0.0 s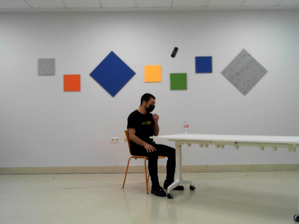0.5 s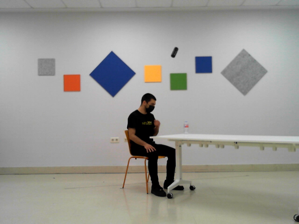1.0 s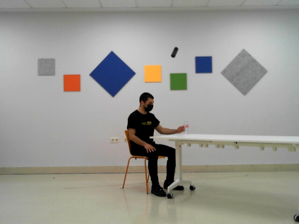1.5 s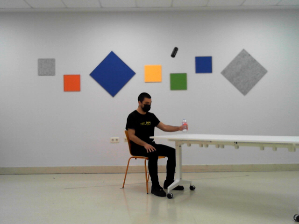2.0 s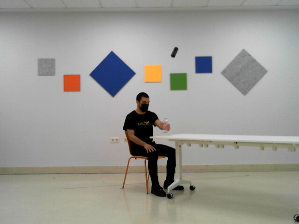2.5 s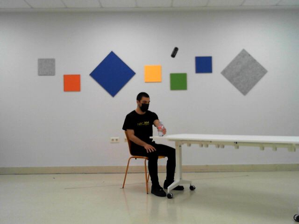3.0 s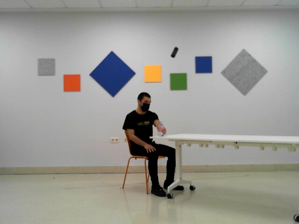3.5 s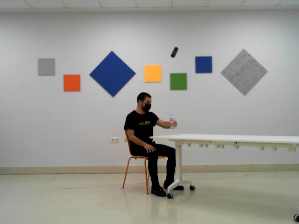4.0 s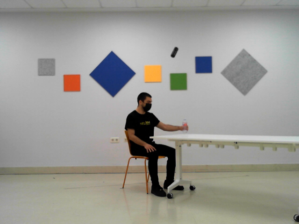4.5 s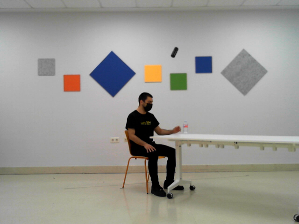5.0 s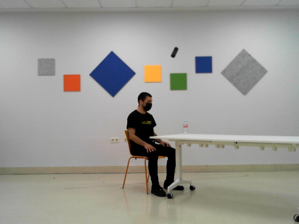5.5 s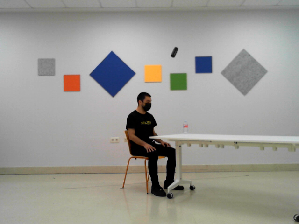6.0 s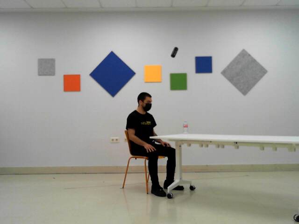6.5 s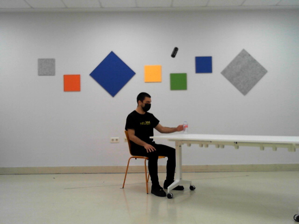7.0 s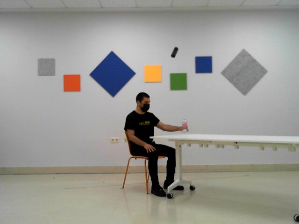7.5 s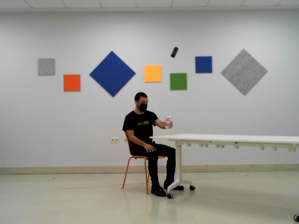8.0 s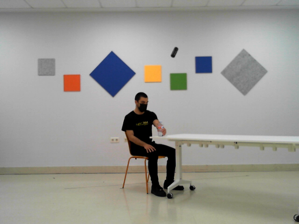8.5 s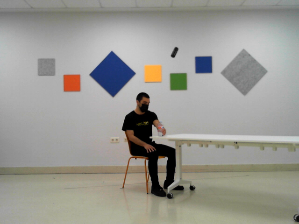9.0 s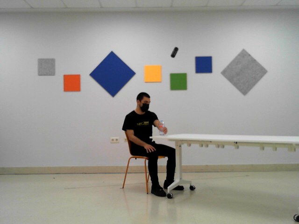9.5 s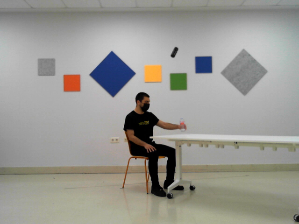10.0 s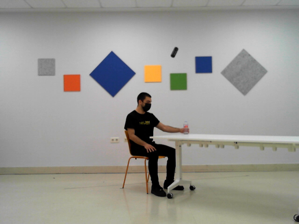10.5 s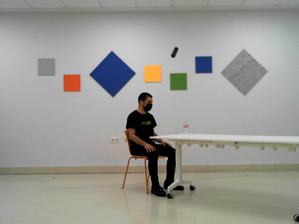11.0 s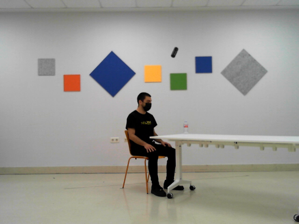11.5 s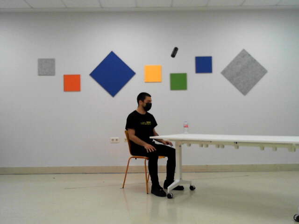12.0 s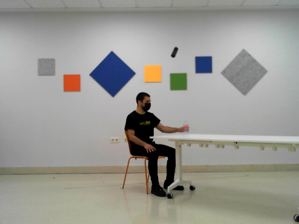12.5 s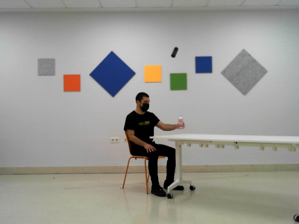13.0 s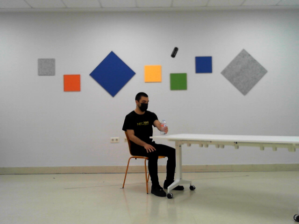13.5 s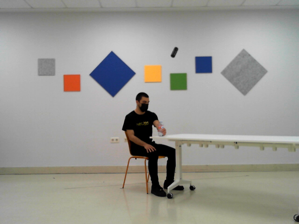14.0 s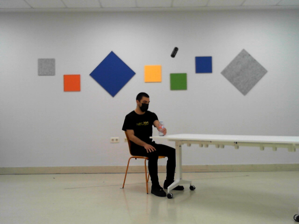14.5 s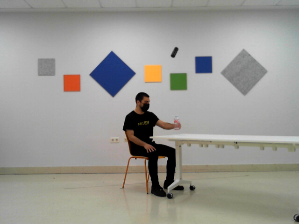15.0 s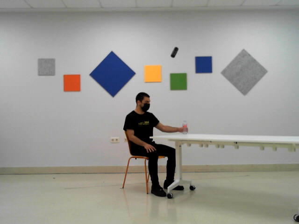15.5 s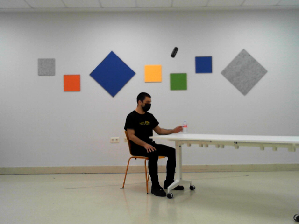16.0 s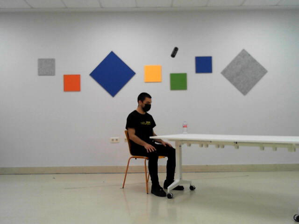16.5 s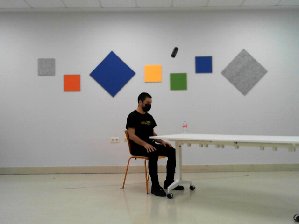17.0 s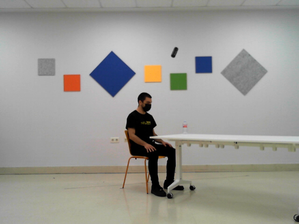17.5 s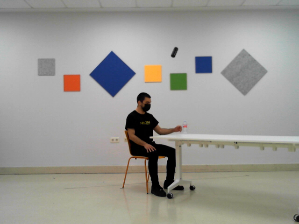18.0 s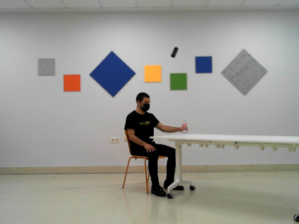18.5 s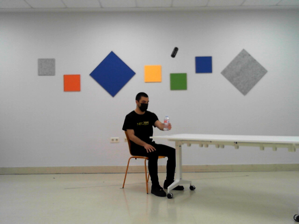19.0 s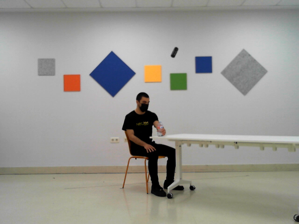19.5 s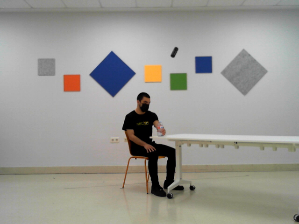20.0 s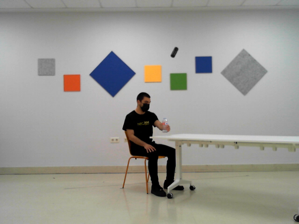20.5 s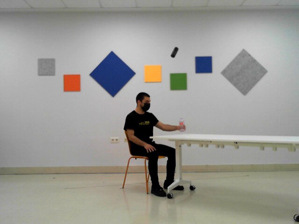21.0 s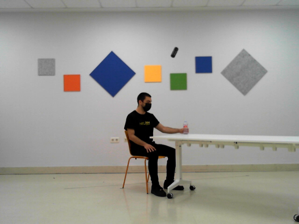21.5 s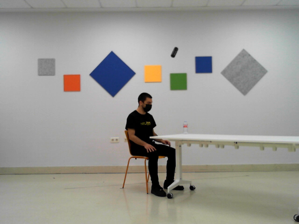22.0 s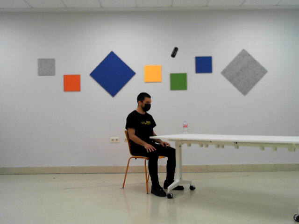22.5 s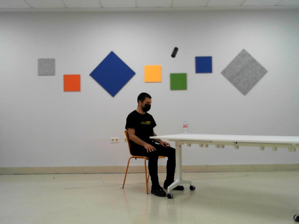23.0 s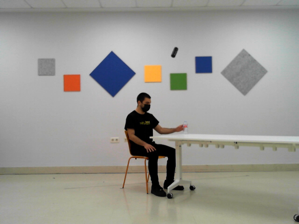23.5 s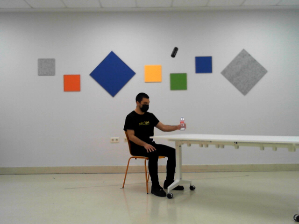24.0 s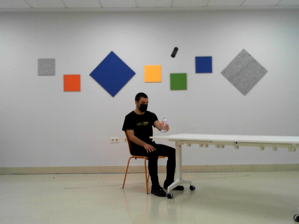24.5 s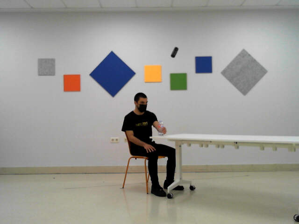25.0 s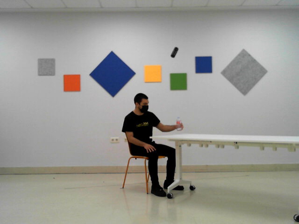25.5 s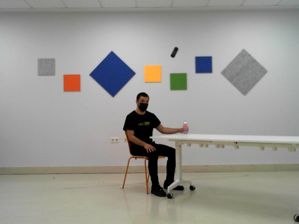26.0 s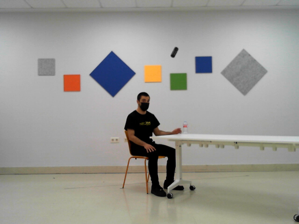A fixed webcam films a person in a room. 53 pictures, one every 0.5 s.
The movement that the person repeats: Move a bottle from side to side, left hand.
